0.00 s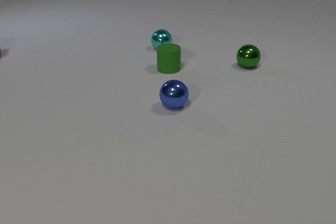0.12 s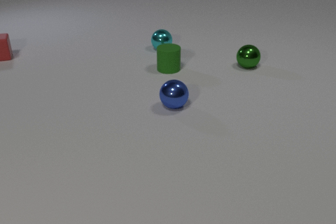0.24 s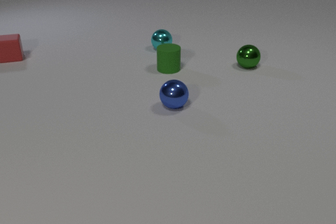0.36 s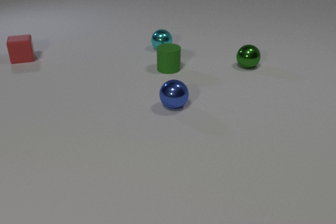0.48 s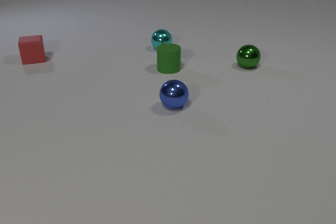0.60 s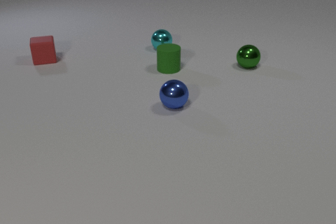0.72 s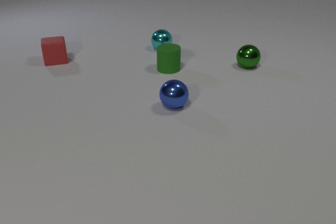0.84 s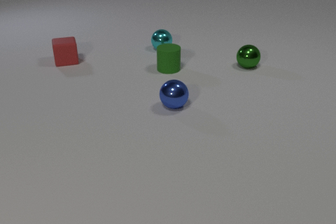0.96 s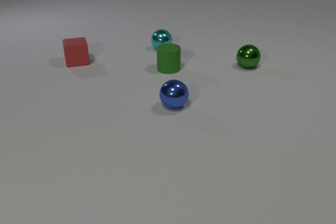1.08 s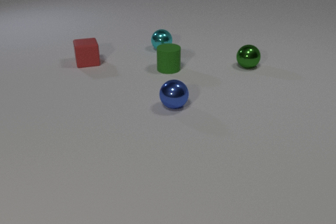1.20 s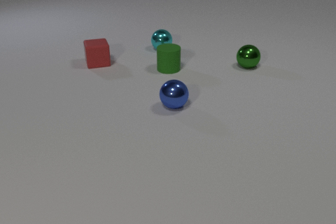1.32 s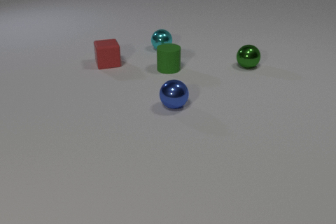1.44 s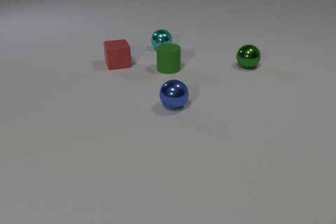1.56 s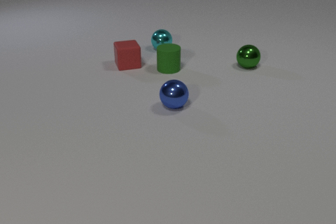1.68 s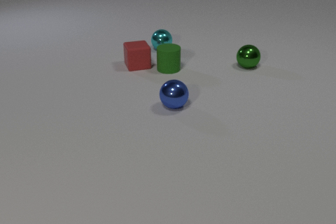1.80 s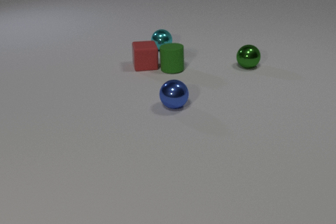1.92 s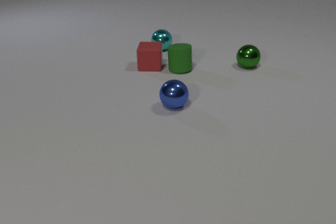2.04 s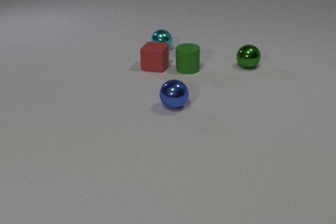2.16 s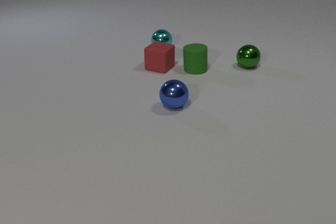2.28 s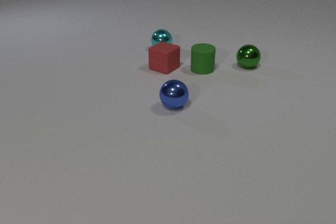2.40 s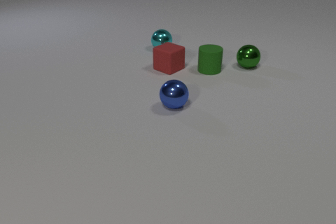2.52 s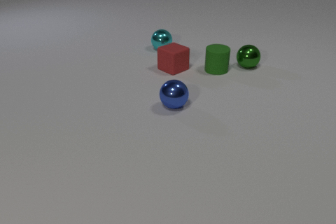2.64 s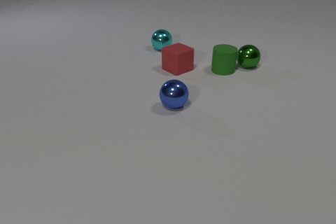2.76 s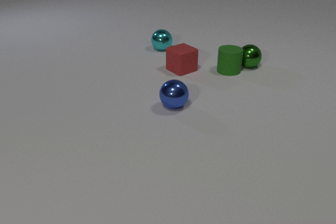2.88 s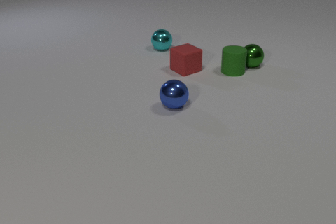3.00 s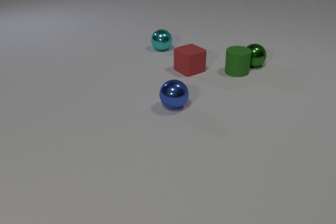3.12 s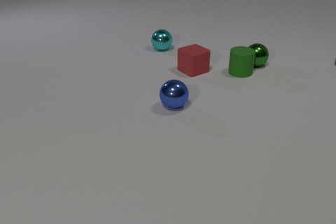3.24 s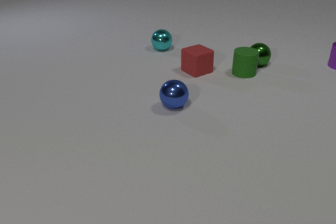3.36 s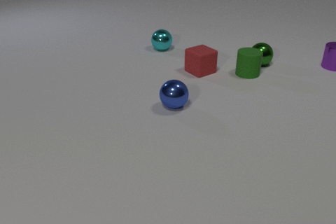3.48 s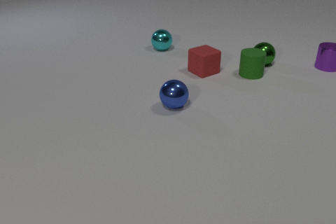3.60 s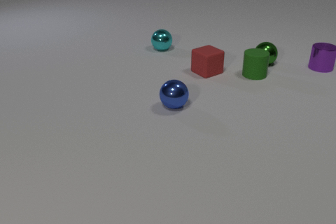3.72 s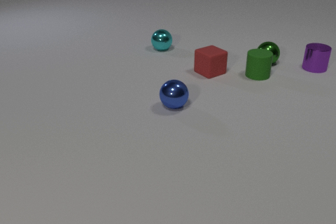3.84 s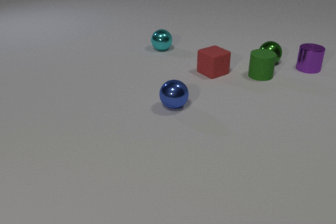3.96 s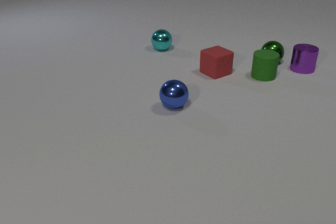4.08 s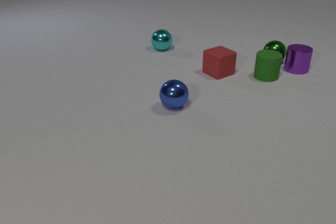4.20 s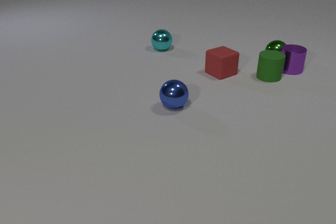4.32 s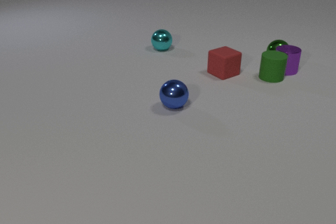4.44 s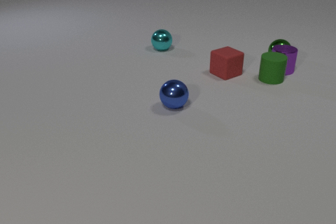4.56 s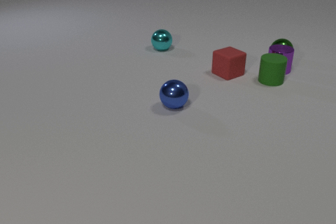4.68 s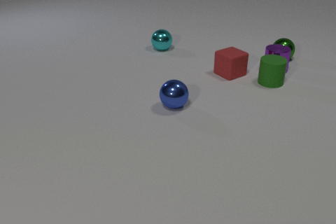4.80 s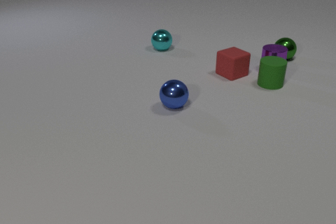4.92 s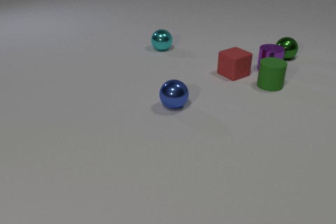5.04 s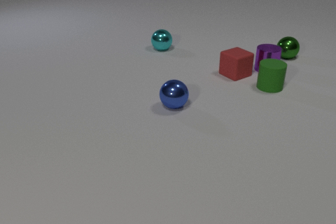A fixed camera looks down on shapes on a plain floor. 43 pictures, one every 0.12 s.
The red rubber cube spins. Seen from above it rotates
clockwise.
The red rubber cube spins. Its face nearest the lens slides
to the left.
0.00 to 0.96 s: The red rubber cube slides to the right and toward the camera.
0.96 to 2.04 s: The red rubber cube slides to the right, spins so that its near face slides to the left, clockwise seen from above. The green rubber cylinder slides to the right. The red rubber cube and the green rubber cylinder collide.
2.04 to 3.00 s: The red rubber cube slides to the right, spins clockwise seen from above by about 45 degrees, its near face sliding to the left. The green rubber cylinder slides to the right. The green metal sphere rolls to the right. The green rubber cylinder and the green metal sphere collide.
3.00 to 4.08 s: The red rubber cube slides to the right. The green rubber cylinder slides to the right. The green metal sphere rolls to the right and away from the camera. The purple metal cylinder comes in at the right edge, slides to the left and toward the camera.
4.08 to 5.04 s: The red rubber cube slides to the right. The green rubber cylinder slides toward the camera. The green metal sphere rolls away from the camera and to the right. The purple metal cylinder slides to the left. The green metal sphere and the purple metal cylinder collide. The green rubber cylinder and the purple metal cylinder collide.
What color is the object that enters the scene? purple.
How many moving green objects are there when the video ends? 2.
What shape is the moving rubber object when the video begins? cube.
